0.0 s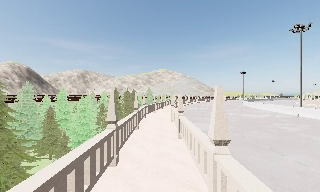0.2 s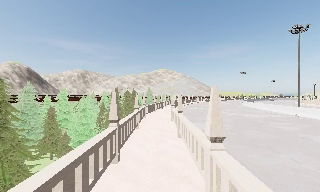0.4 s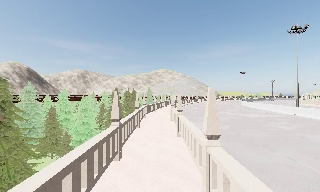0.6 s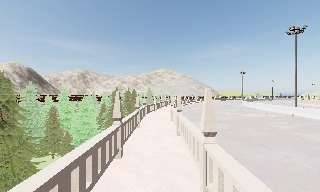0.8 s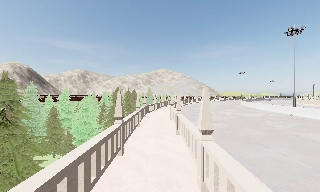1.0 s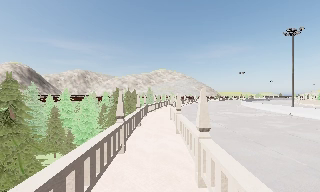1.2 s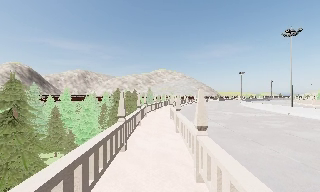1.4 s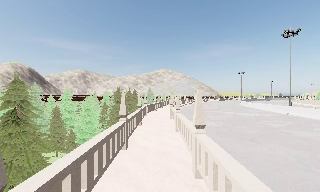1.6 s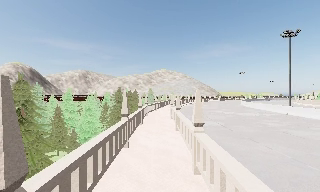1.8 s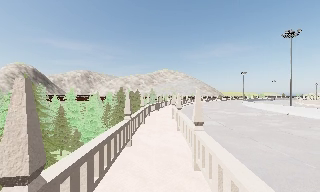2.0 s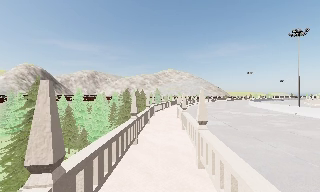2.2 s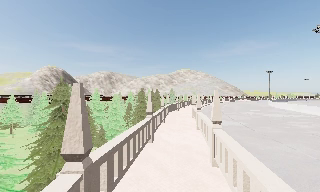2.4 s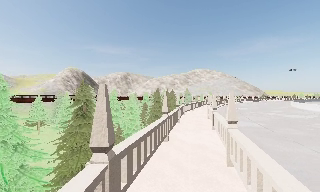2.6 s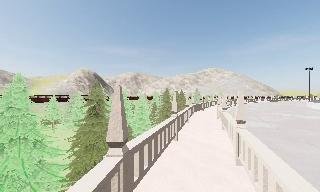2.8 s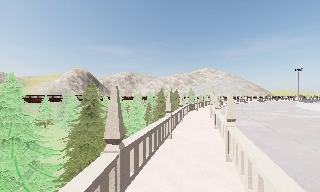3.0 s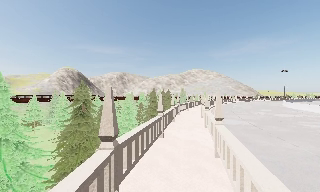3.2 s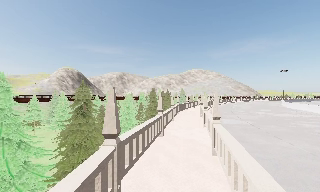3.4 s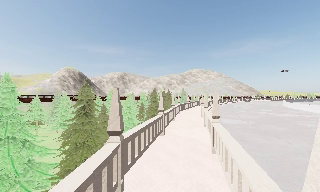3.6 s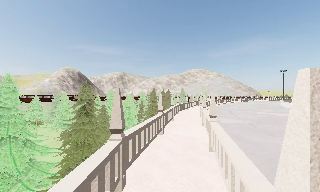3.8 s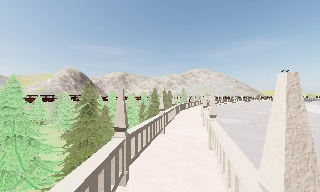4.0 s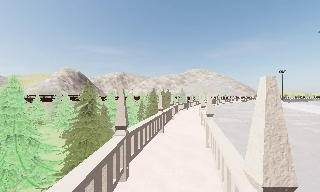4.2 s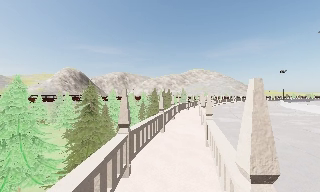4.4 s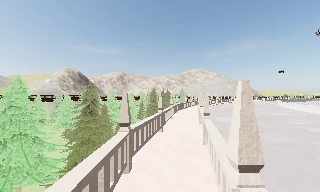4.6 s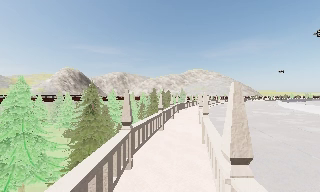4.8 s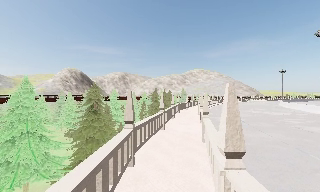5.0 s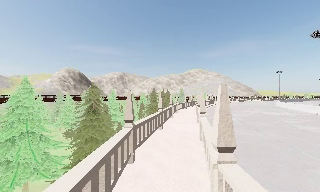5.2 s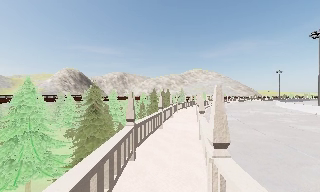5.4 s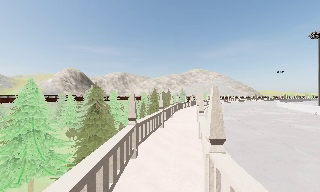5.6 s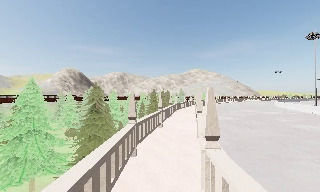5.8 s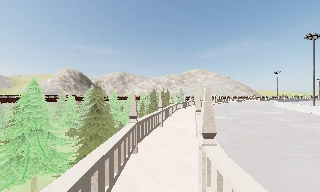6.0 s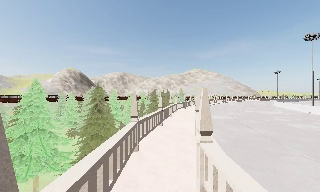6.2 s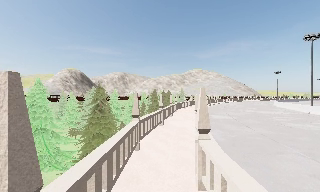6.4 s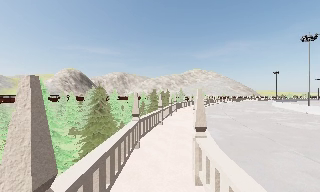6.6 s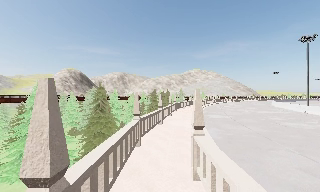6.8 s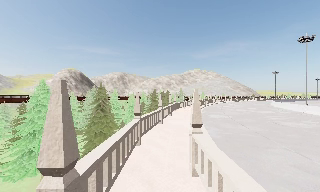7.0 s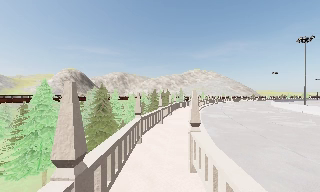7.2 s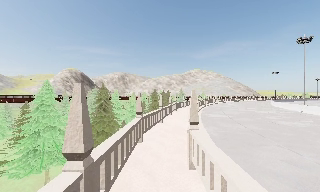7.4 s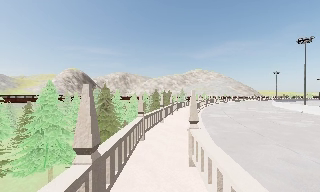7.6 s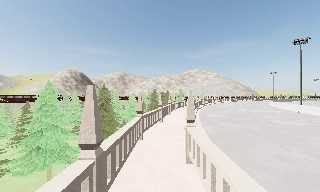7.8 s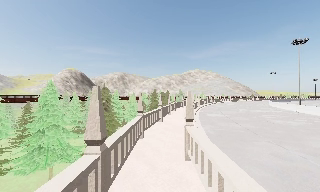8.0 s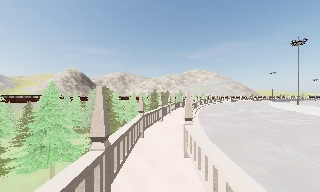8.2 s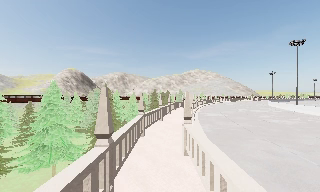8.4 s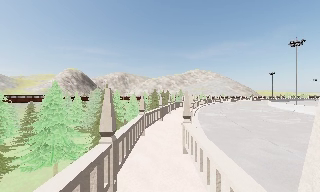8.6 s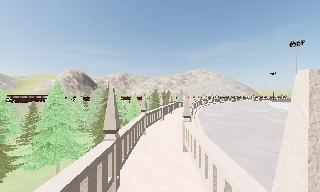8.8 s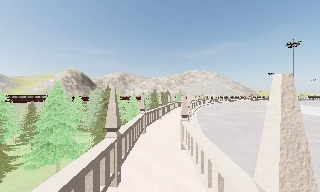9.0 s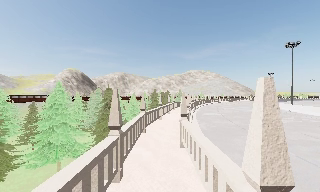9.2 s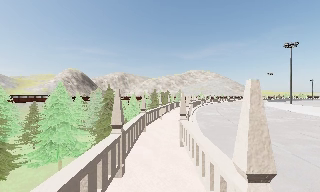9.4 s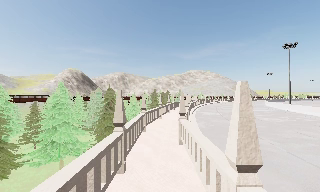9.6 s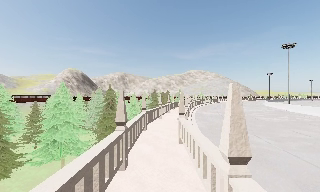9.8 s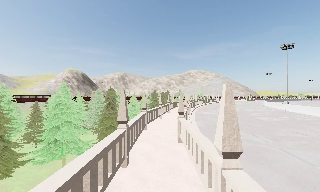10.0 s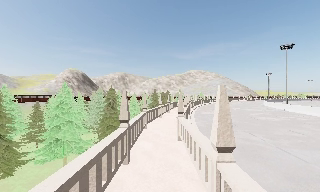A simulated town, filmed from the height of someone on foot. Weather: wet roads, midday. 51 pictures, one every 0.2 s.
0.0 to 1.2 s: The camera travels backward, about 1.5 m, so what stands in front gets smaller.
1.2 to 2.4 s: The camera pans to its left, which is counterclockwise from overhead, by about 15 degrees. It travels backward, about 1.5 m, so what stands in front gets smaller.
2.4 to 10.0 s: The camera travels backward, about 9 m, so what stands in front gets smaller.
The film runs backward here.
